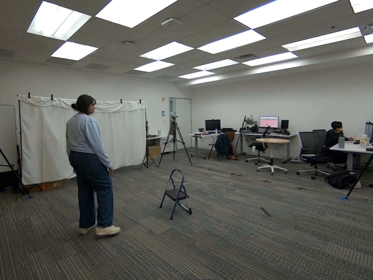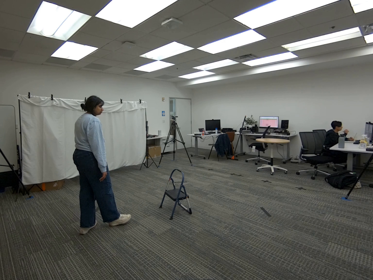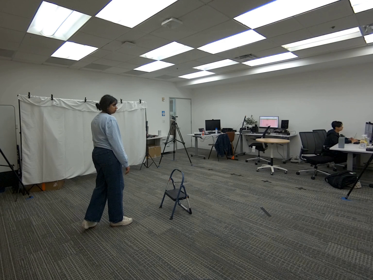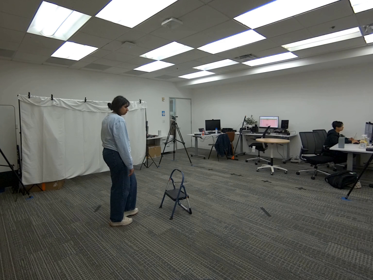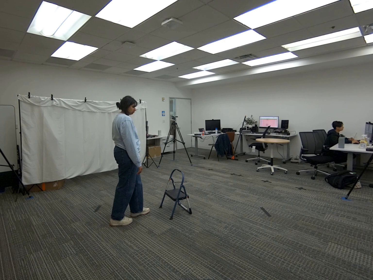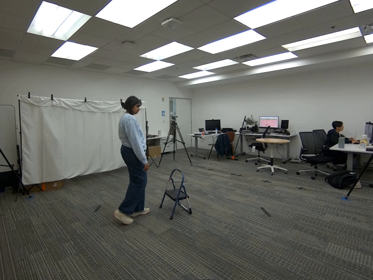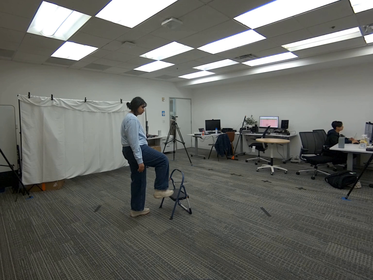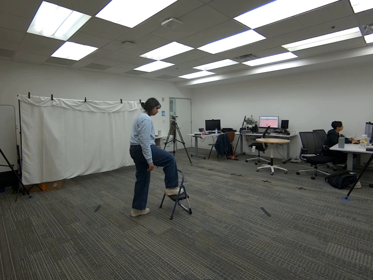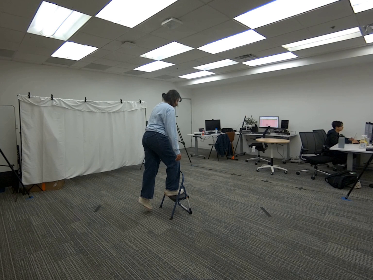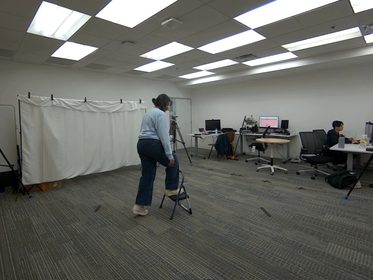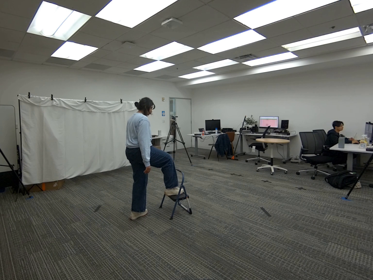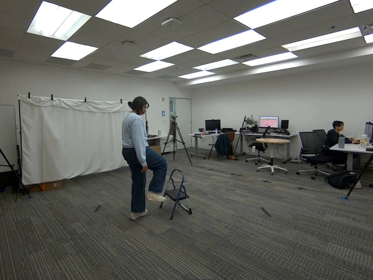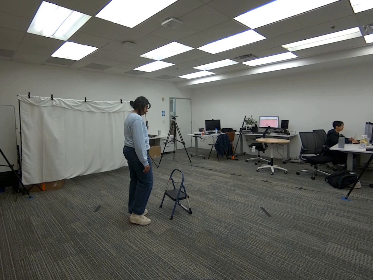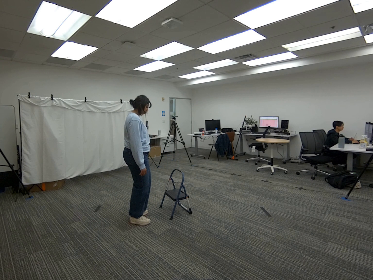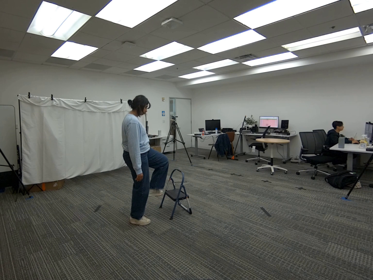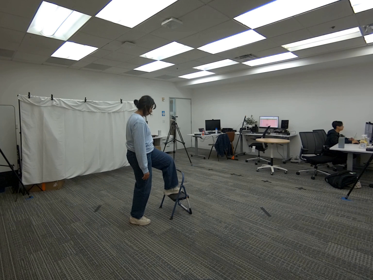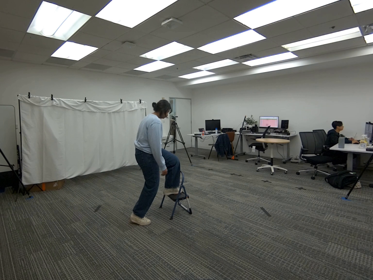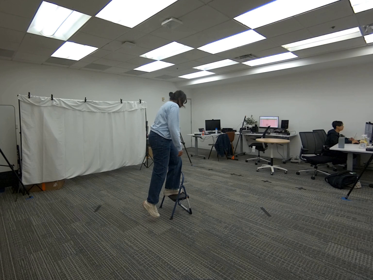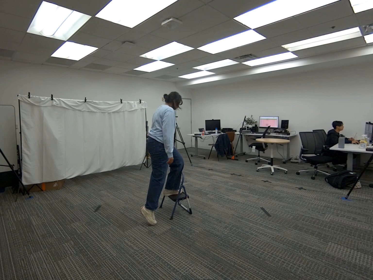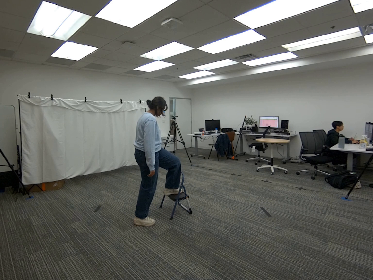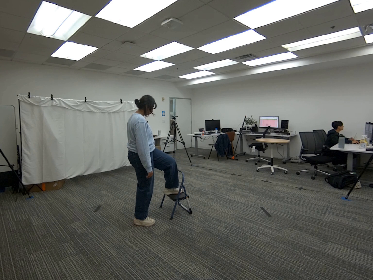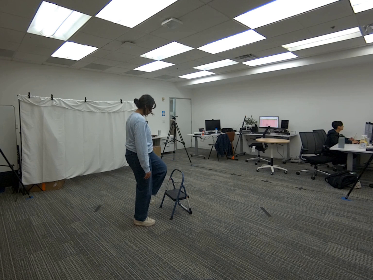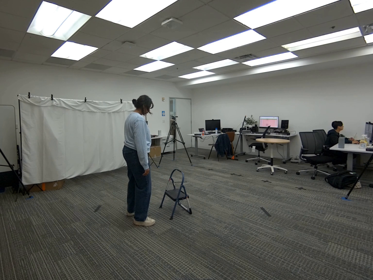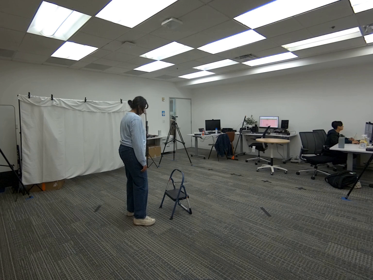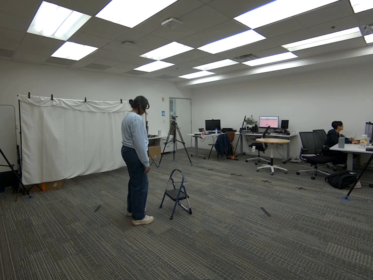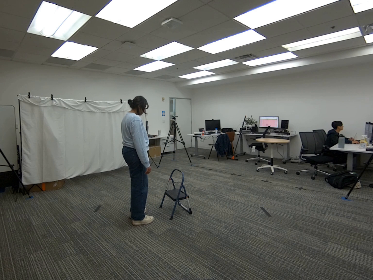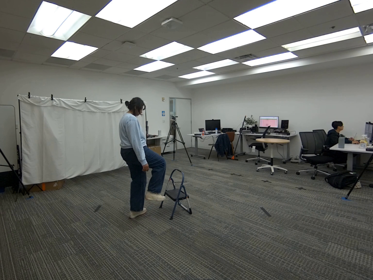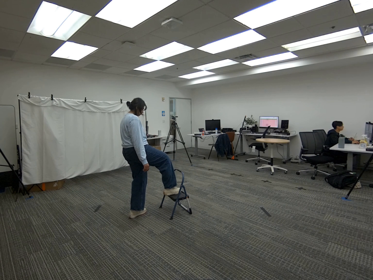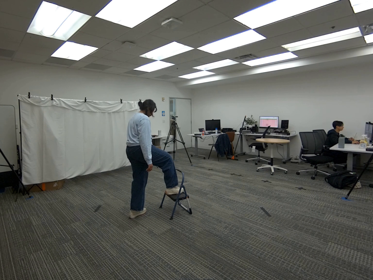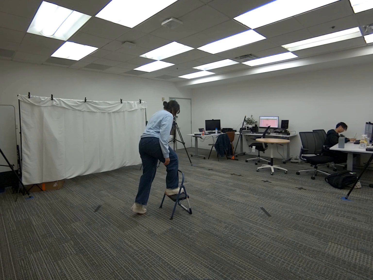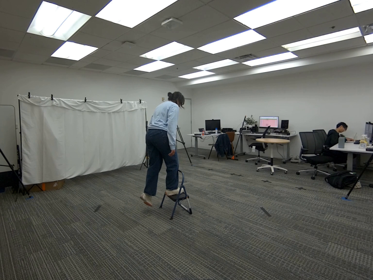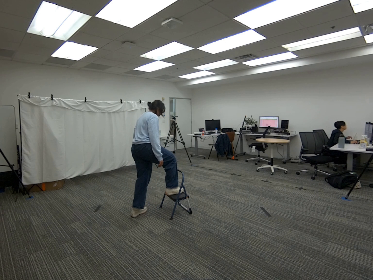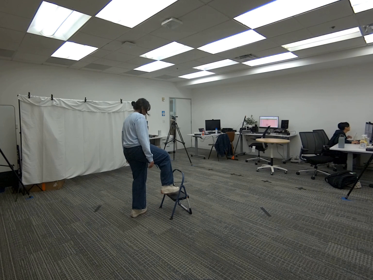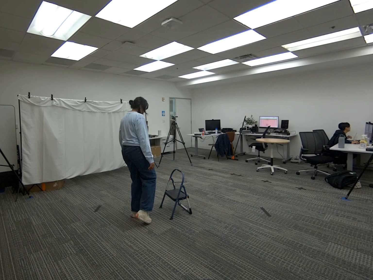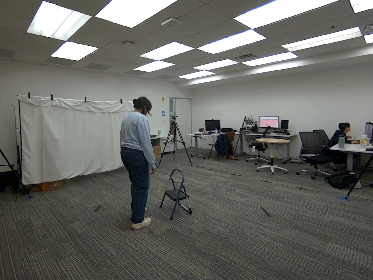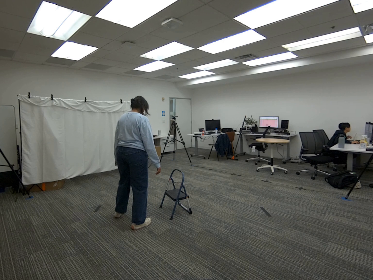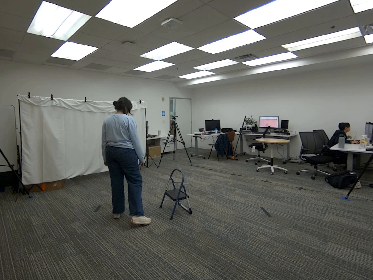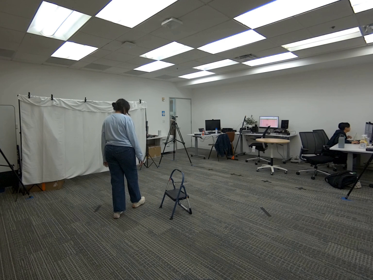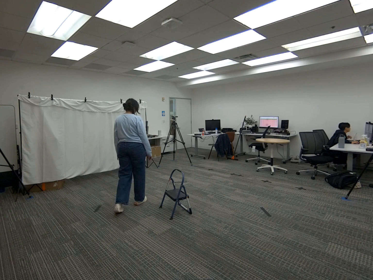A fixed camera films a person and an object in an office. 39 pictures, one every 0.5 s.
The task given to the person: Walk over to the step ladder and proceed to perform ~10 sec. of step ups slowly.
